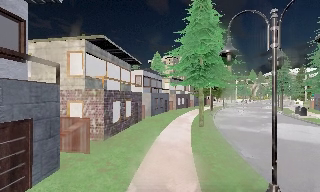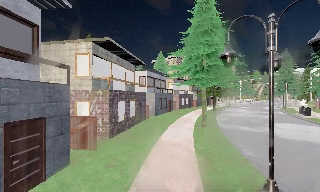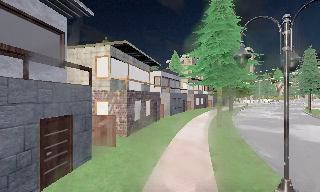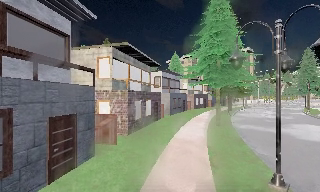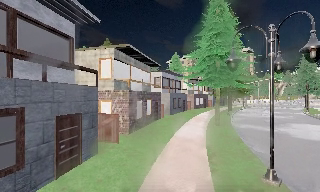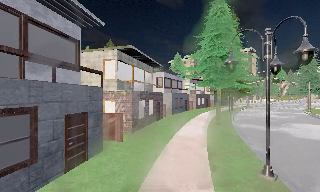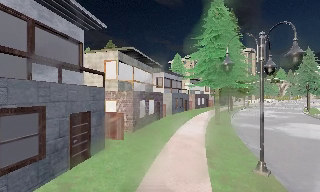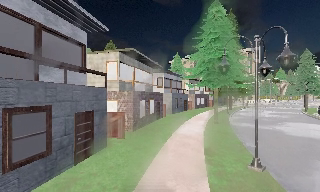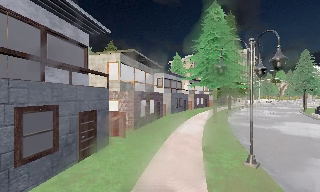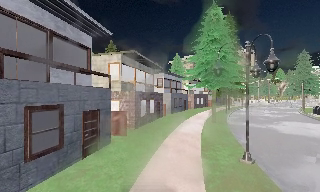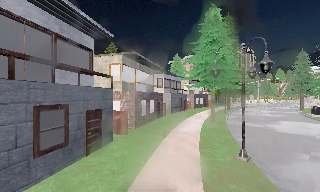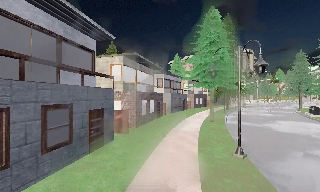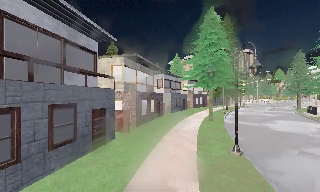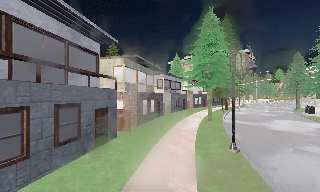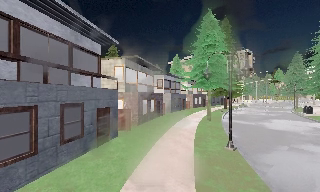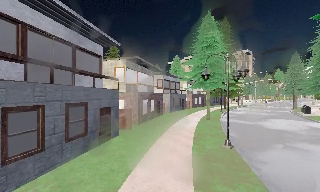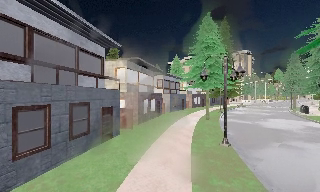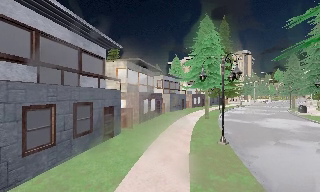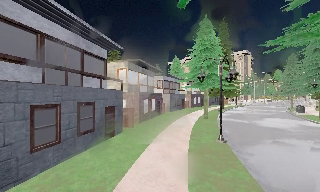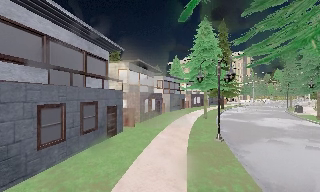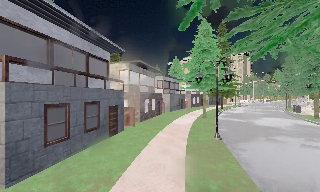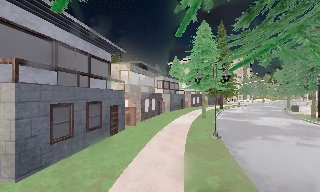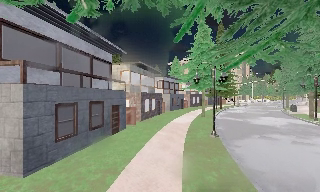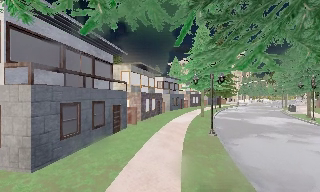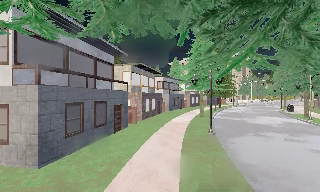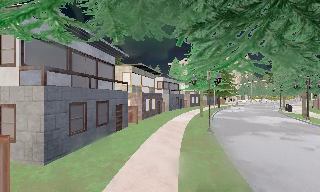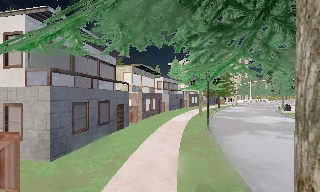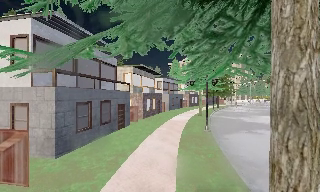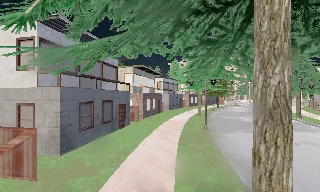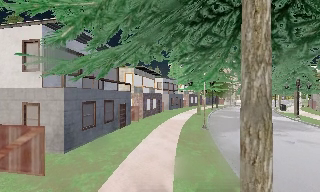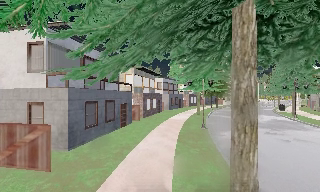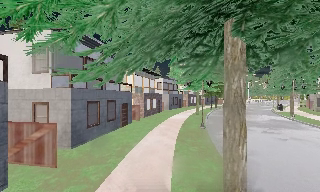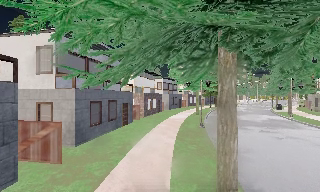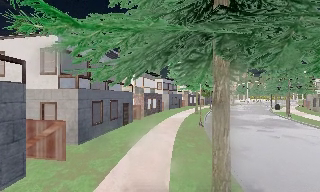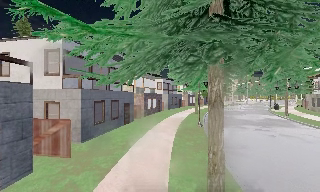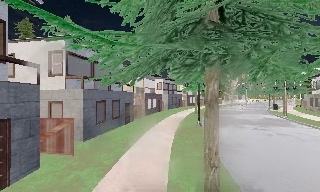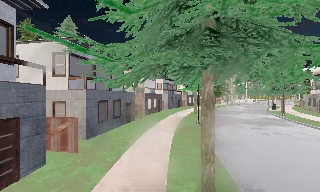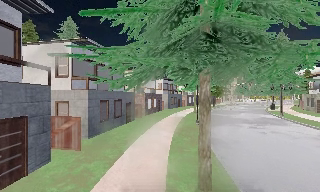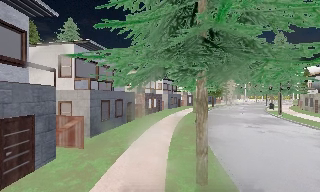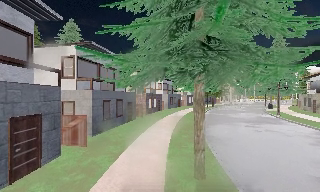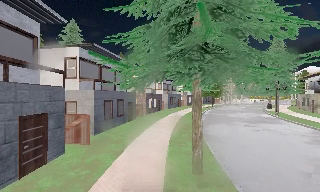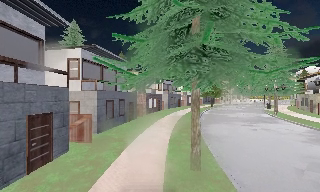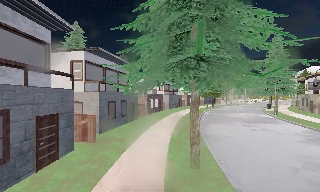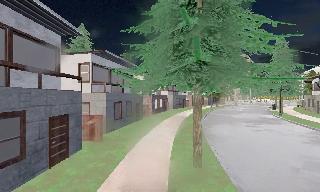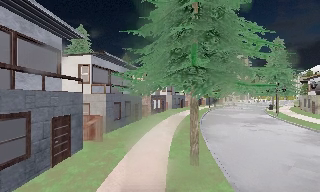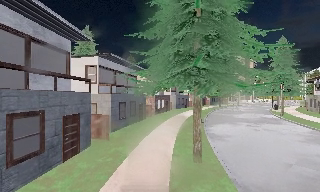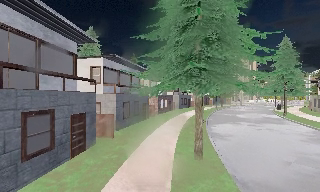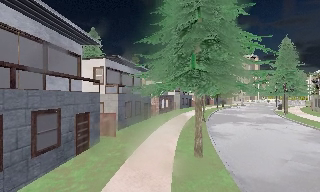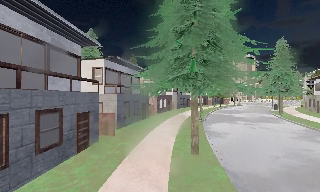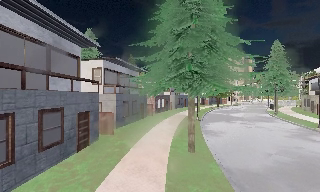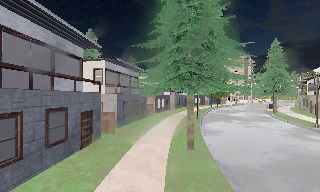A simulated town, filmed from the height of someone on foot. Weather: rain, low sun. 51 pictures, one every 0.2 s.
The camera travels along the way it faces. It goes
backward.
0.0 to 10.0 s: The scene slides to the right, as the camera pans about 10 degrees to its left. It travels backward, about 15 m, so what stands in front gets smaller.
The film runs backward here.
